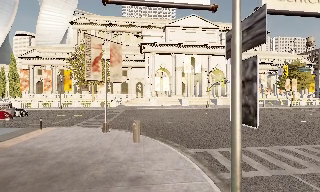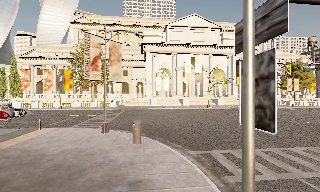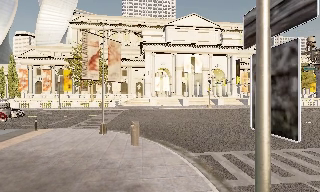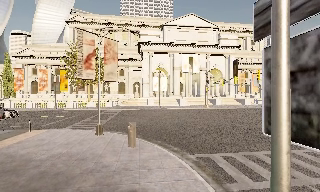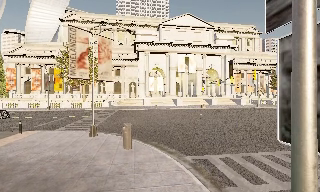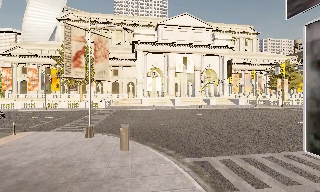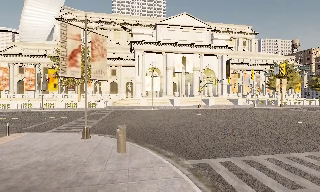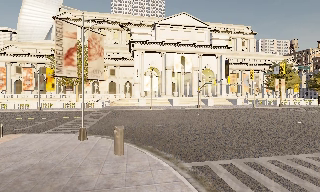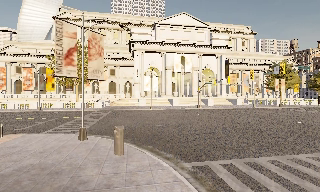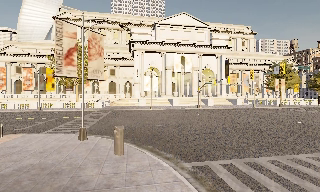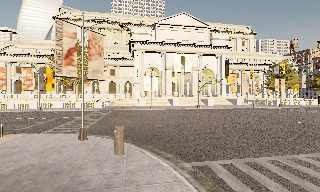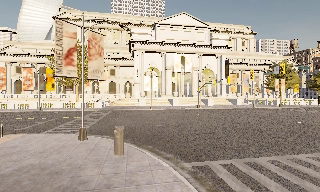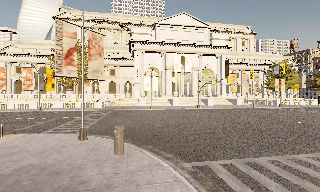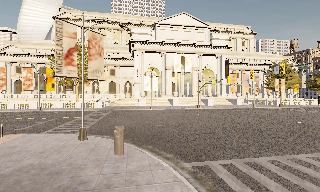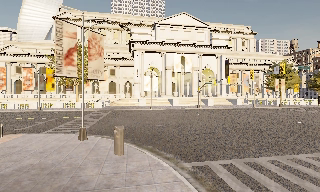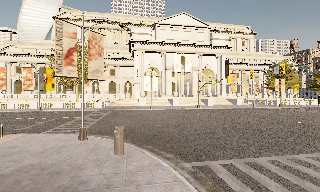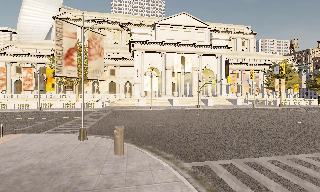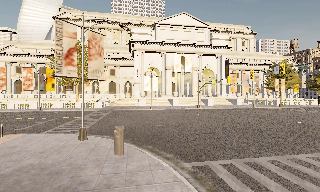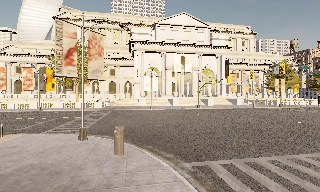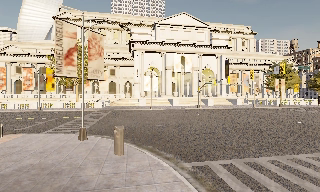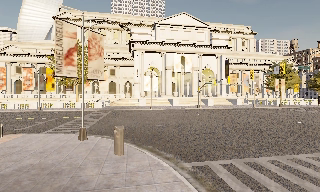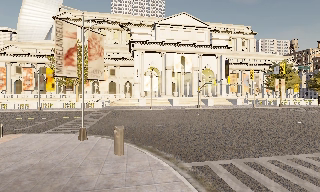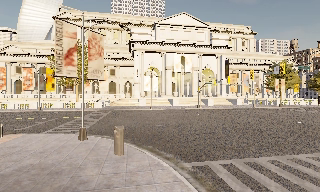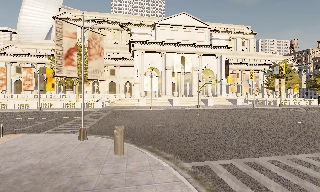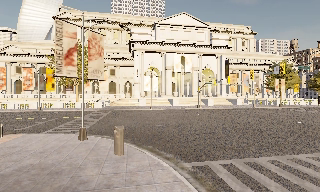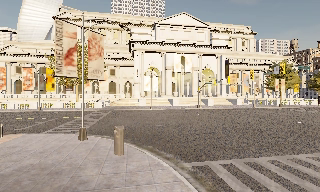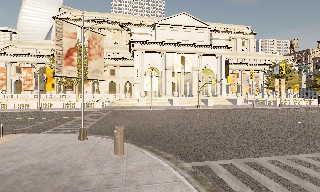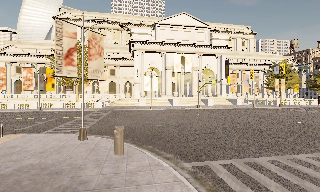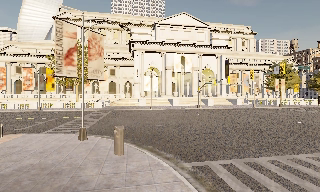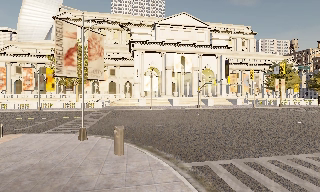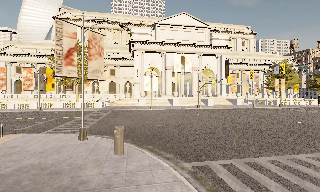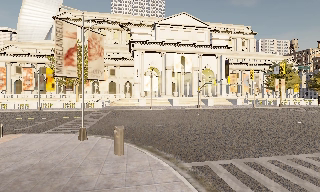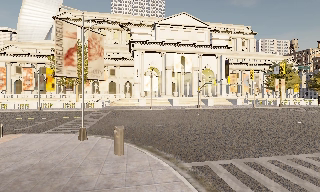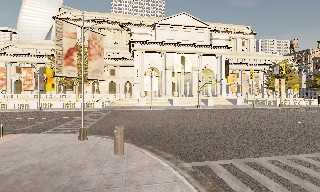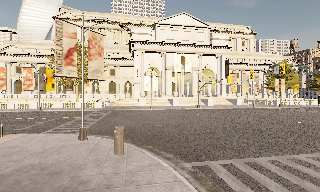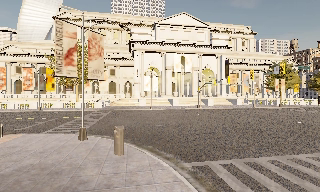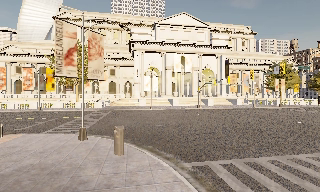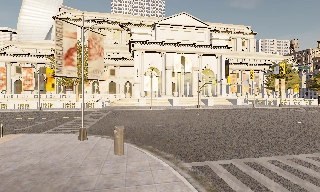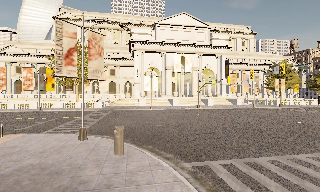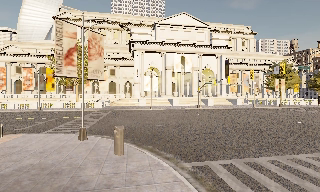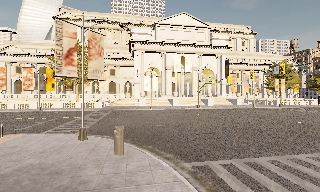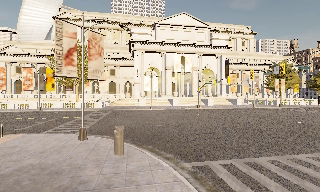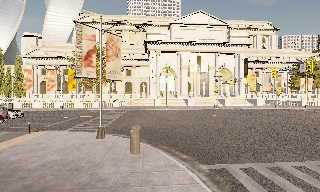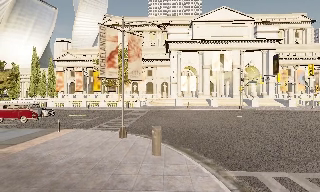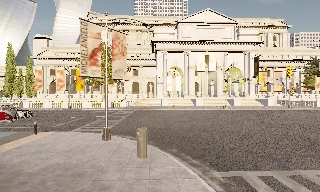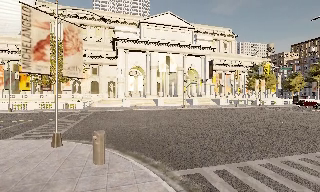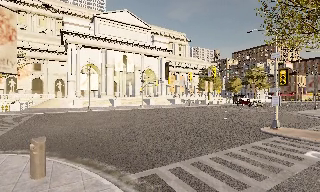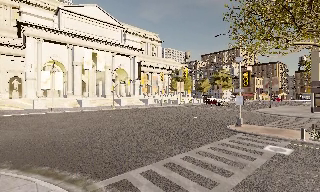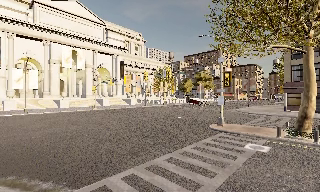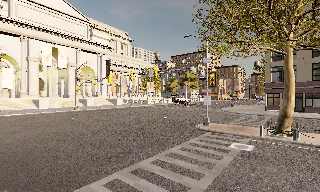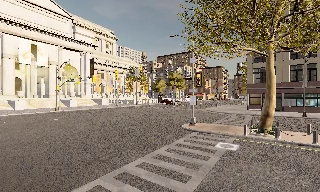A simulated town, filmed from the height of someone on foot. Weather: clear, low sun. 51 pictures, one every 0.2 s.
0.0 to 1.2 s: The camera travels forward, about 1.5 m, so what stands in front looms larger.
1.2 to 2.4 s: The camera shifts only a little, or ends up much as it began.
2.4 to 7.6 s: The camera keeps its place and its aim.
7.6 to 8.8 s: The camera travels forward, about 0.5 m, so what stands in front looms larger. It gains speed.
8.8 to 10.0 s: The camera swings to its right by about 55 degrees, and the scene slides to the left. It travels forward, about 1.5 m.
The film runs forward here.
